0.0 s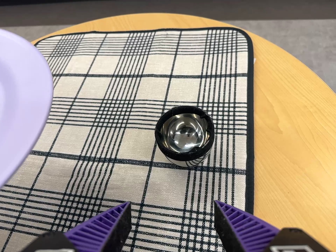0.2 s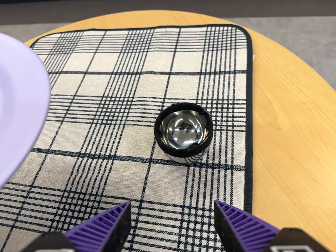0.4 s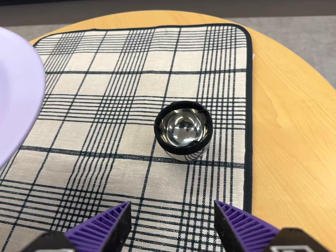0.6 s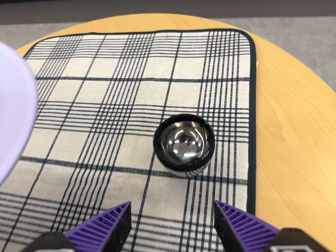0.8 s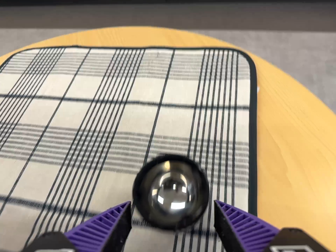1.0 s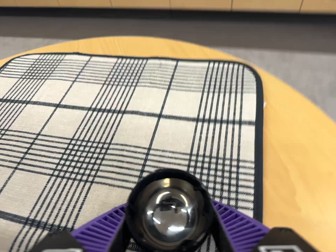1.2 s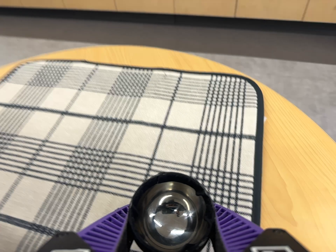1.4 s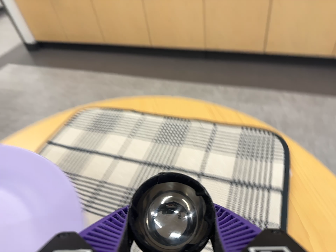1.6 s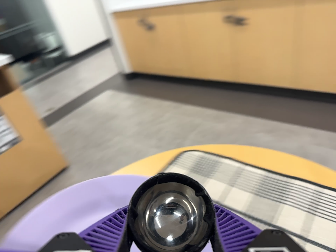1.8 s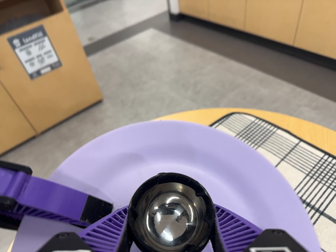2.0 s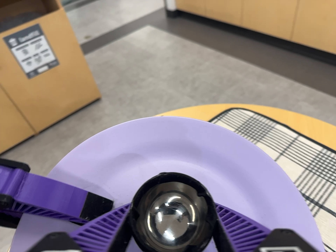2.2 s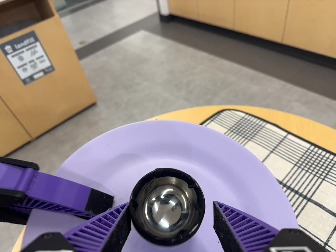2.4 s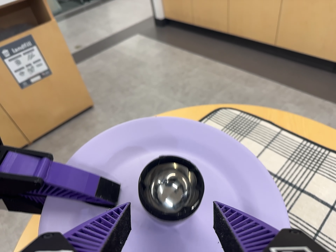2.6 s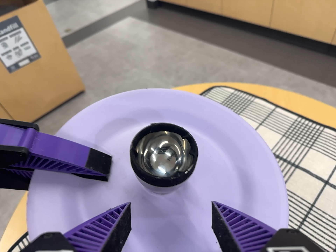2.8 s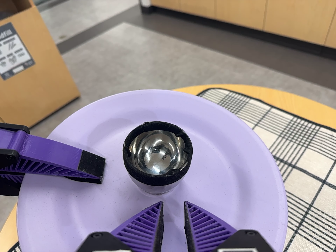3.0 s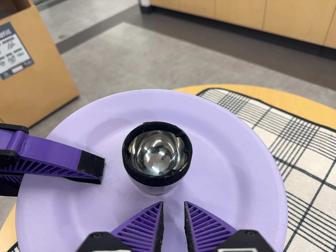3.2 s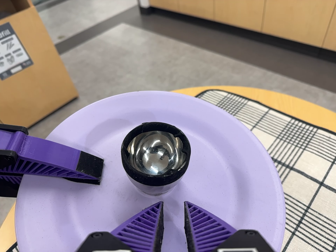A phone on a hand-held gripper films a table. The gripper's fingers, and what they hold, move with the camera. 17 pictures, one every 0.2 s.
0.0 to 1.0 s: The camera travels forward and toward the top of its view, about 9 cm, so what stands in front looms larger.
1.0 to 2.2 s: The camera swings to its left by about 30 degrees, and the scene slides to the right. It travels to its left, backward and toward the top of its view, about 20 cm, so close, fixed things drift to the right. It rolls about its line of sight by about 20 degrees, and the scene rotates clockwise.
2.2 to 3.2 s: The camera shifts only a little, or ends up much as it began.
The film runs backward here.
